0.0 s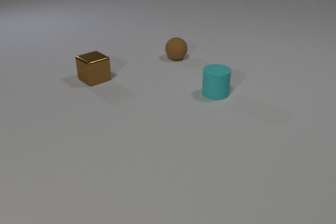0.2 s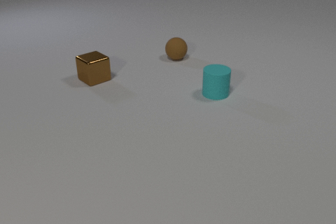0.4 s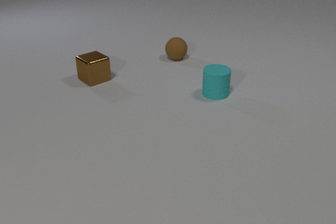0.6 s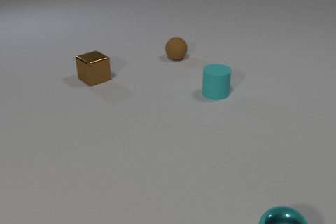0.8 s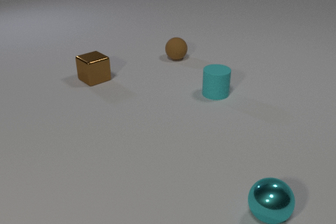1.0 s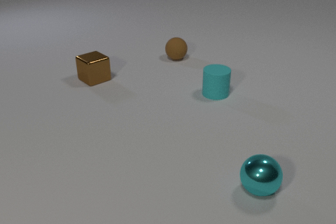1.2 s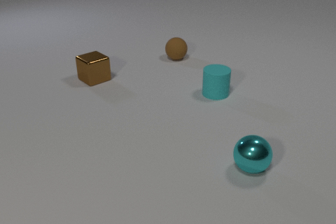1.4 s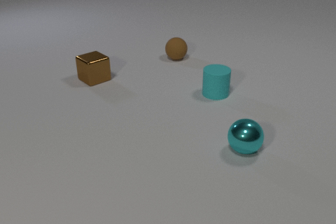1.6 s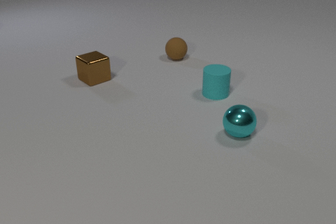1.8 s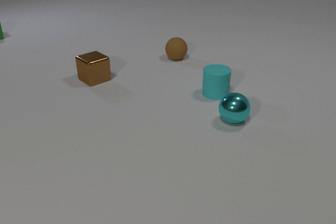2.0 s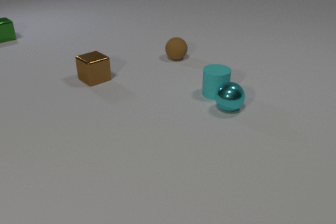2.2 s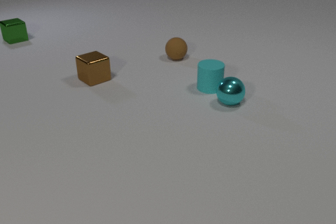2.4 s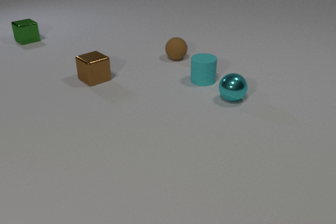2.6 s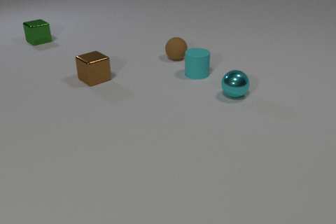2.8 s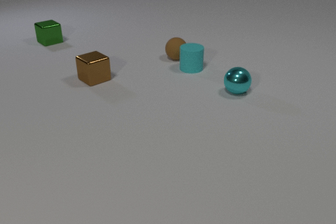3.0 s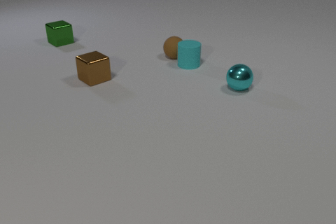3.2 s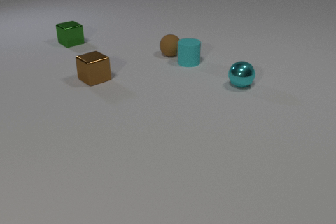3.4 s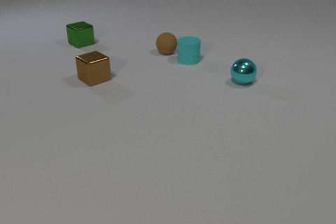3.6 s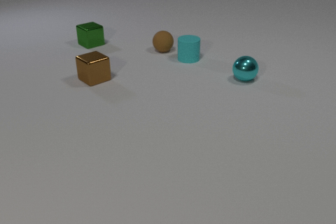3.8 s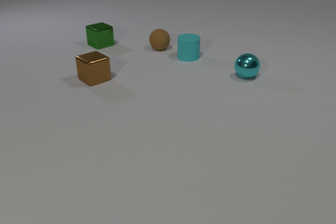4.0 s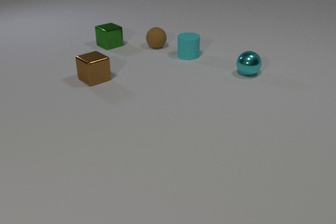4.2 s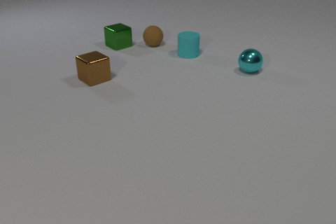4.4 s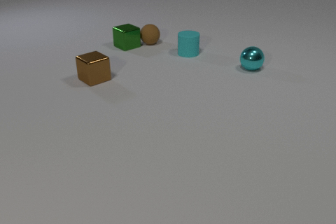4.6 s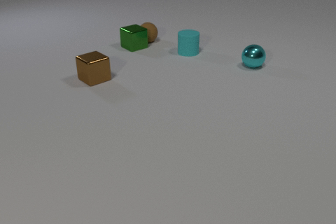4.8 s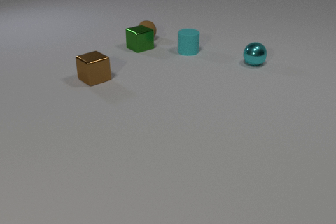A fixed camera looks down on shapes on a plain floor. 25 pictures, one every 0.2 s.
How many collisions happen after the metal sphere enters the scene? 3.
What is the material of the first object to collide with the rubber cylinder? metal.
What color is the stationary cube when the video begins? brown.
0.0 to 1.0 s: The cyan metal sphere comes in at the bottom edge, rolls away from the camera.
1.0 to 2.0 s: The cyan metal sphere rolls away from the camera. The green metal cube comes in at the left edge, slides to the right and toward the camera.
2.0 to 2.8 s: The cyan metal sphere rolls away from the camera. The cyan rubber cylinder slides away from the camera and to the left. The green metal cube slides to the right and toward the camera. The cyan metal sphere and the cyan rubber cylinder collide.
2.8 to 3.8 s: The cyan metal sphere rolls away from the camera. The cyan rubber cylinder slides away from the camera. The brown rubber sphere rolls away from the camera and to the left. The green metal cube slides to the right and toward the camera. The cyan rubber cylinder and the brown rubber sphere collide.
3.8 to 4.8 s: The cyan metal sphere rolls away from the camera. The cyan rubber cylinder slides away from the camera. The brown rubber sphere rolls away from the camera and to the left. The green metal cube slides to the right. The brown rubber sphere and the green metal cube collide.
